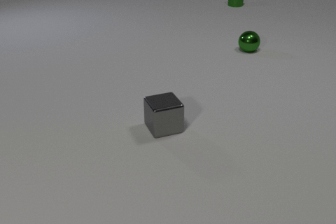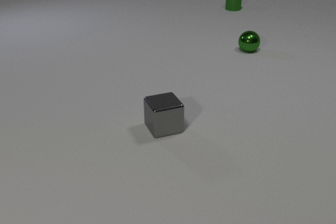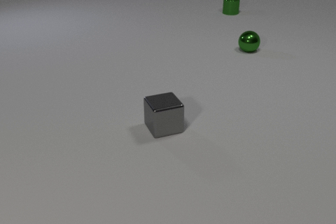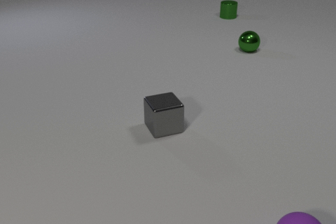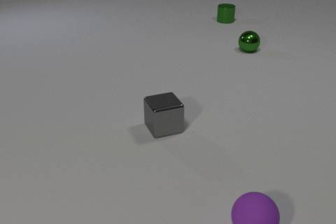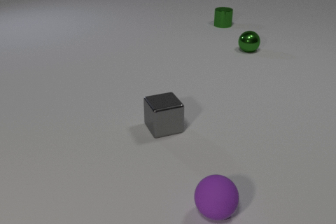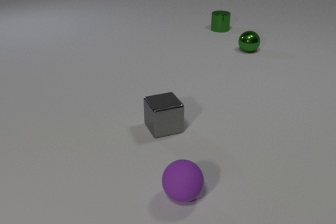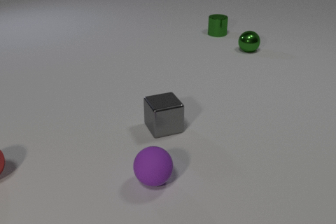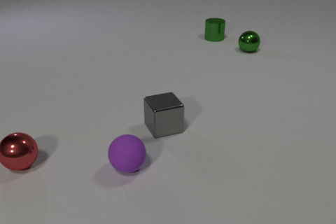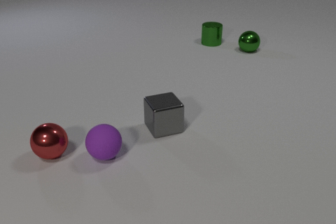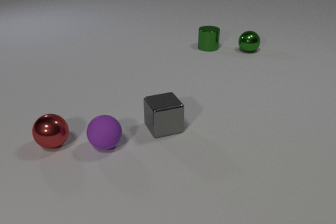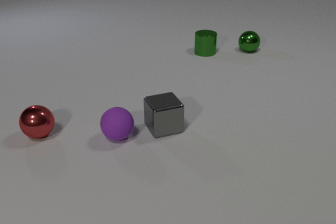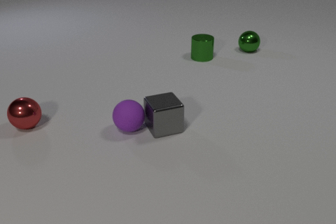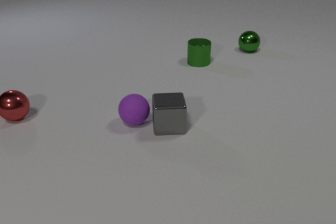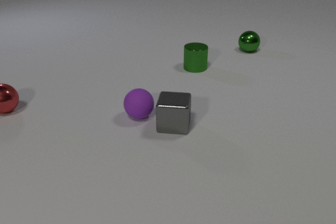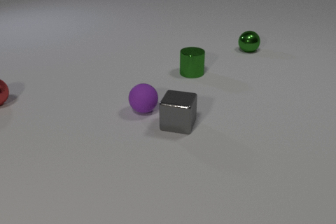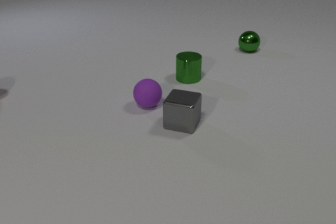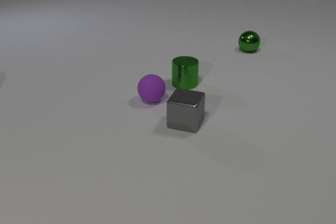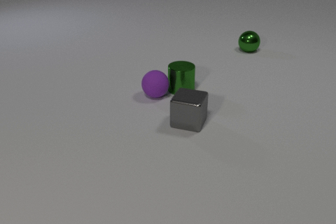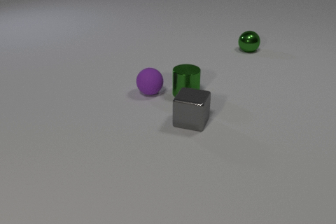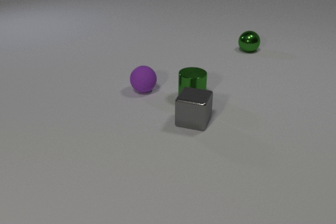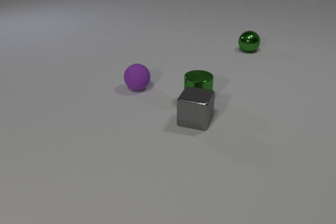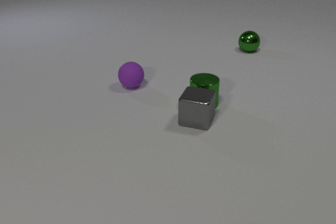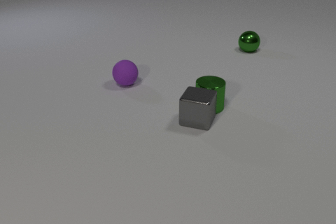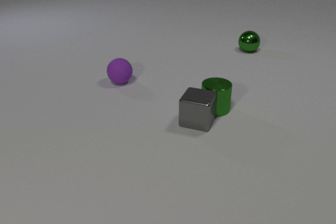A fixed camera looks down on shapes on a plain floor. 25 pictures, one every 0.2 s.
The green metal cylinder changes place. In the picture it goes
toward the camera.
The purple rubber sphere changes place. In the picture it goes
away from the camera.
0.0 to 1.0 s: The purple rubber sphere comes in at the bottom edge, rolls to the left. The green metal cylinder slides toward the camera.
1.0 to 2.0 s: The purple rubber sphere rolls to the left and away from the camera. The red metal sphere comes in at the left edge, rolls to the right and away from the camera. The green metal cylinder slides toward the camera. The purple rubber sphere and the red metal sphere collide.
2.0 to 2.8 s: The purple rubber sphere rolls away from the camera and to the right. The red metal sphere rolls away from the camera and to the left. The green metal cylinder slides toward the camera. The gray metal cube slides to the right, spins clockwise seen from above by about 30 degrees, its near face sliding to the left. The purple rubber sphere and the gray metal cube collide.
2.8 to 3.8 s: The purple rubber sphere rolls away from the camera. The red metal sphere rolls away from the camera and to the left, leaves at the left edge. The green metal cylinder slides toward the camera. The gray metal cube slides to the right and away from the camera. The purple rubber sphere and the green metal cylinder collide.
3.8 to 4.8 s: The purple rubber sphere rolls to the left and away from the camera. The green metal cylinder slides toward the camera and to the right. The gray metal cube moves, and ends about where it began. The green metal cylinder and the gray metal cube collide.
What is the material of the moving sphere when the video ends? rubber.
Are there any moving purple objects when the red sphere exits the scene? yes.
What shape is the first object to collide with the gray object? sphere.
